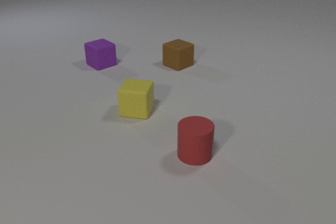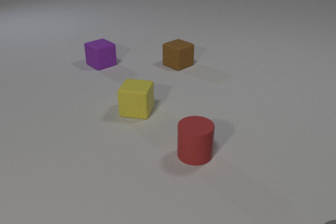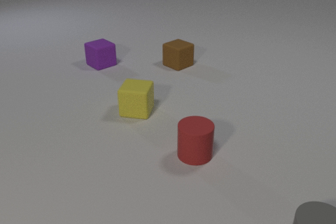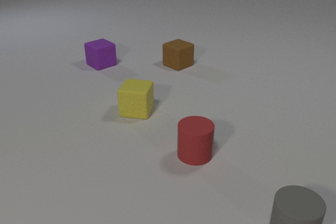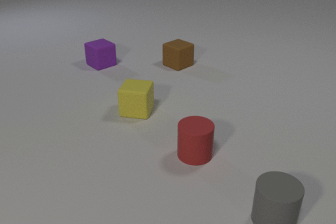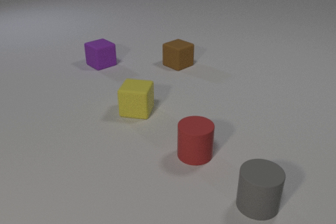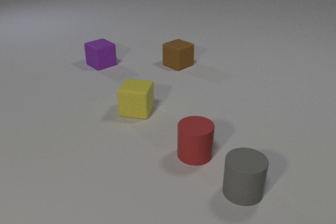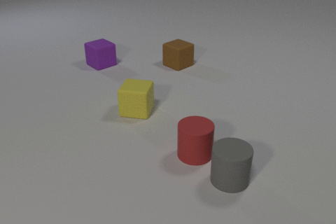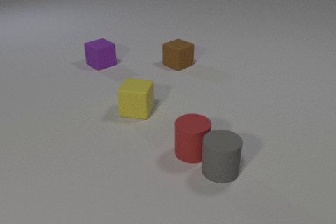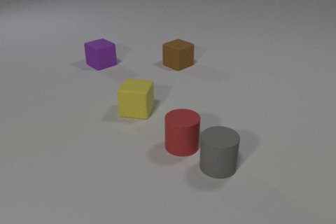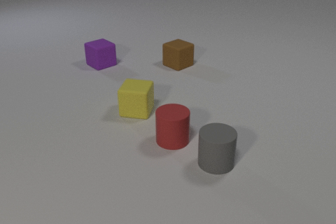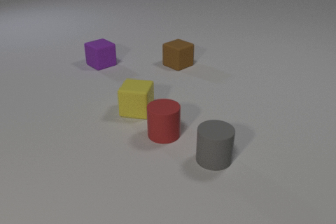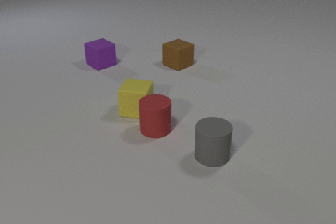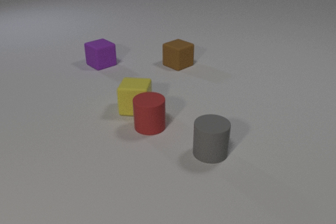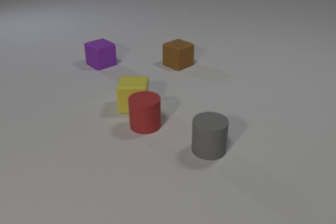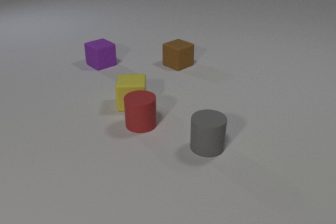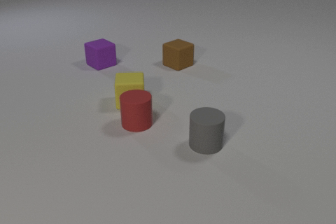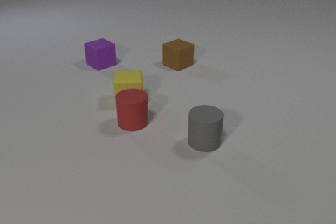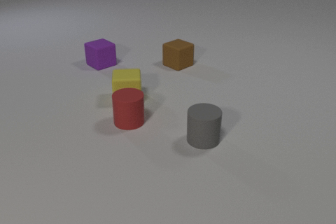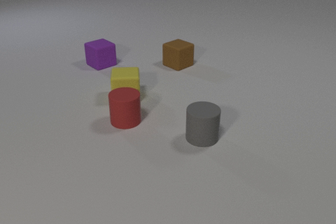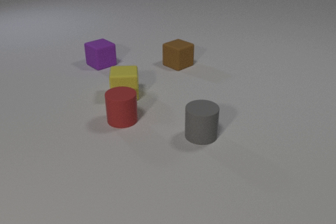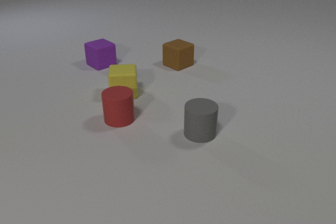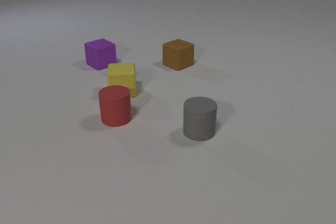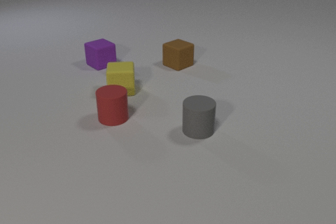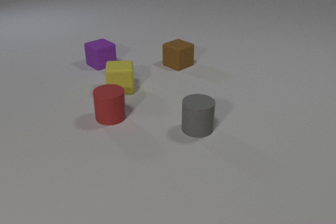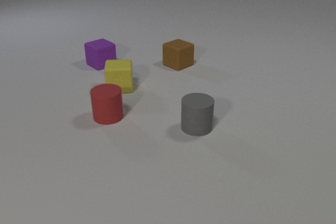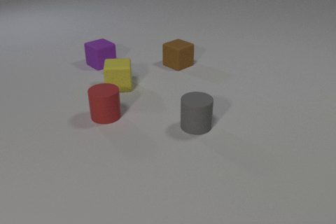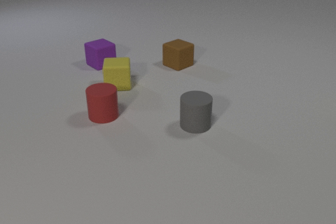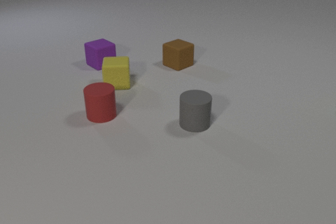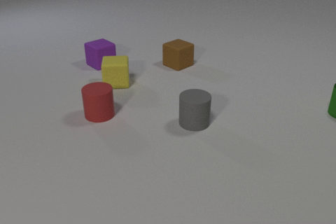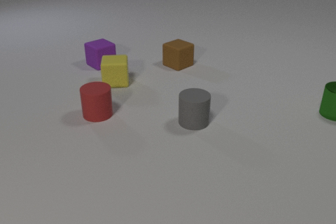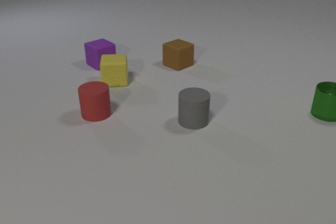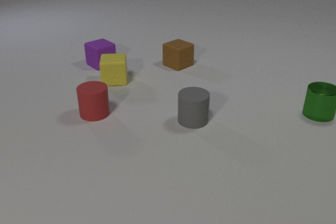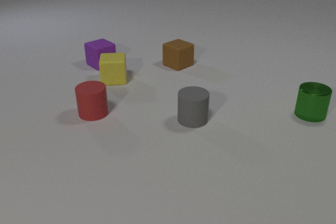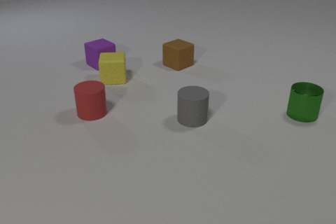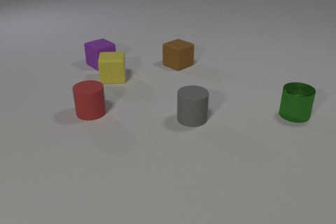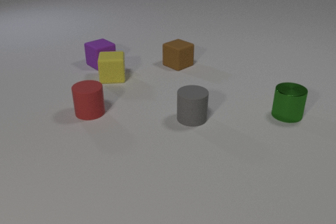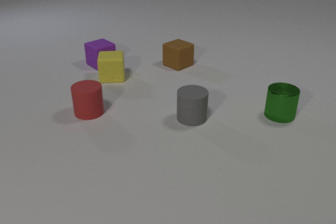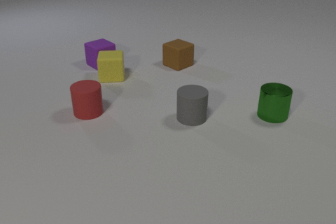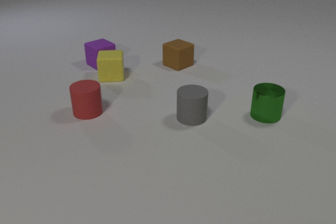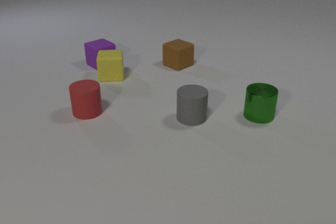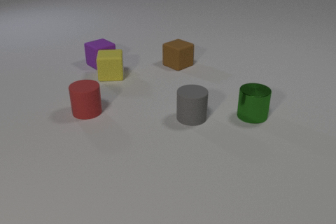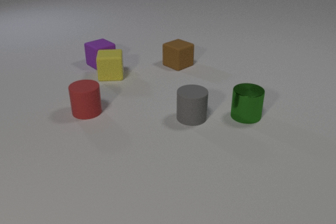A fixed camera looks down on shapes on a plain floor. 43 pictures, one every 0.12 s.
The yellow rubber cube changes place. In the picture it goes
away from the camera.
0.00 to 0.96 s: The gray rubber cylinder comes in at the bottom edge, slides to the left and away from the camera. The gray rubber cylinder and the red rubber cylinder collide.
0.96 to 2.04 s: The gray rubber cylinder slides away from the camera. The red rubber cylinder slides to the left and away from the camera. The yellow rubber cube slides away from the camera. The red rubber cylinder and the yellow rubber cube collide.
2.04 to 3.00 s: The gray rubber cylinder slides away from the camera. The red rubber cylinder slides to the left and away from the camera. The yellow rubber cube slides away from the camera.
3.00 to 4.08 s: The gray rubber cylinder slides away from the camera. The red rubber cylinder slides to the left and away from the camera. The yellow rubber cube slides away from the camera. The green metal cylinder comes in at the right edge, slides to the left and toward the camera.
4.08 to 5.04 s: The yellow rubber cube slides away from the camera. The green metal cylinder slides to the left.
How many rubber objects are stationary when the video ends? 4.
How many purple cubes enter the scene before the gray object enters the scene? 0.
What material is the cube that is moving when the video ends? rubber.
